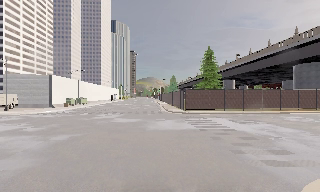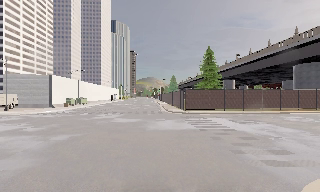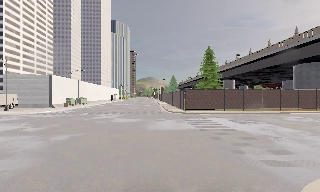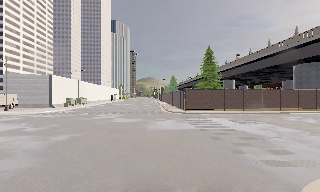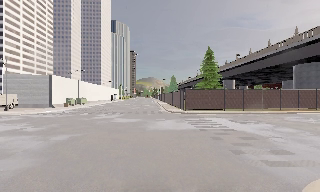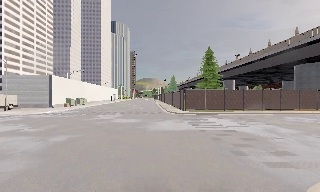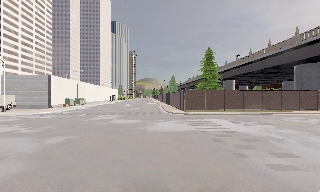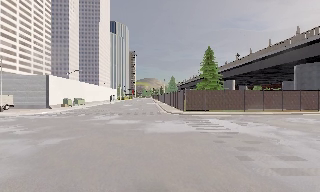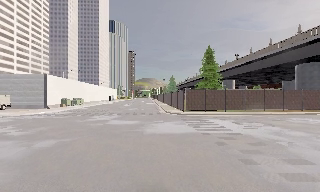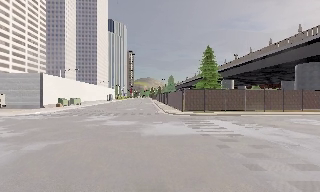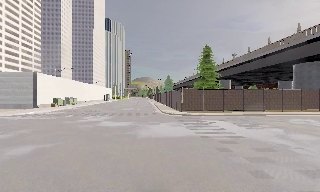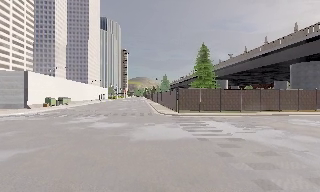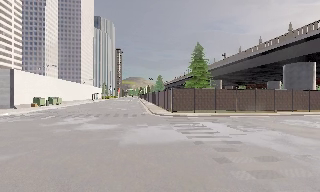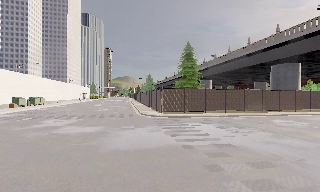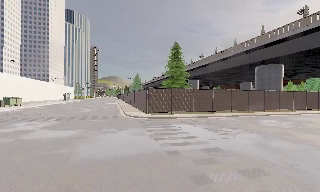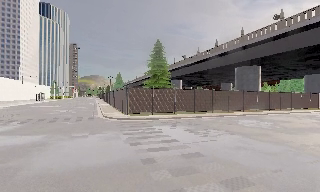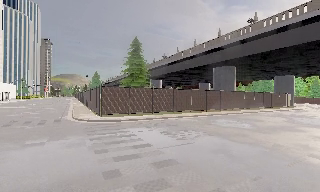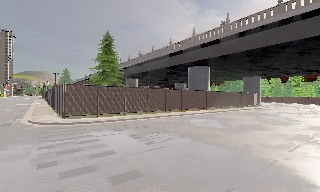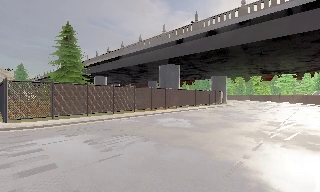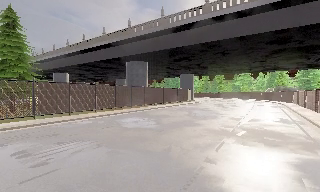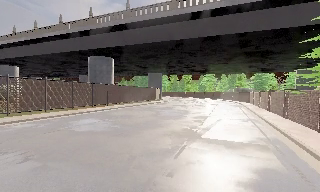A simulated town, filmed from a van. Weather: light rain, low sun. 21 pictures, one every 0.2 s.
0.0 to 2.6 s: The camera travels forward, about 4 m, so what stands in front looms larger. It gains speed.
2.6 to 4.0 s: The camera swings to its right by about 55 degrees, and the scene slides to the left. It travels forward and to its right, about 7 m.
The film runs forward here.
